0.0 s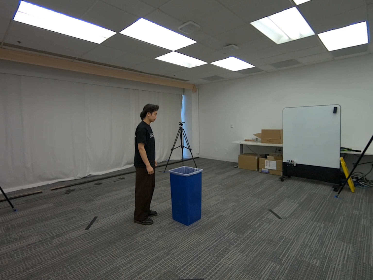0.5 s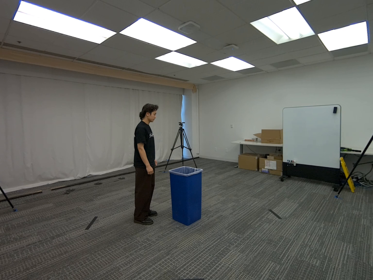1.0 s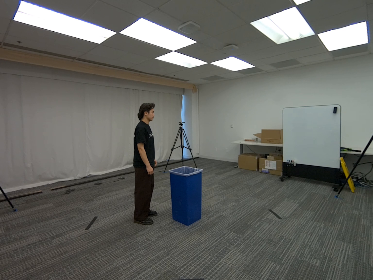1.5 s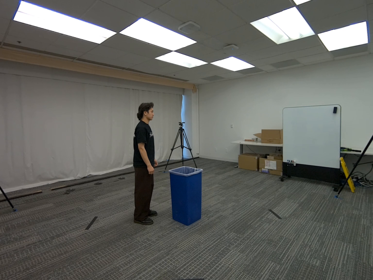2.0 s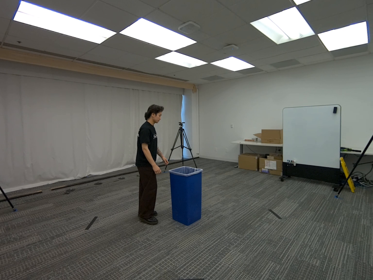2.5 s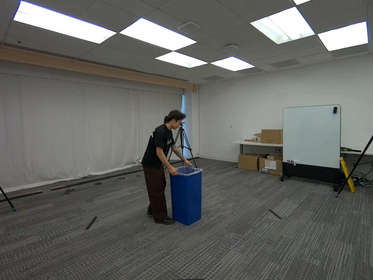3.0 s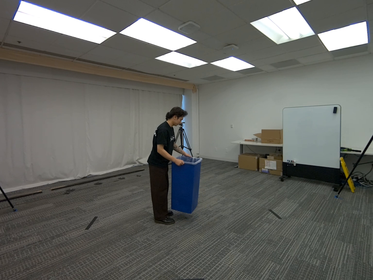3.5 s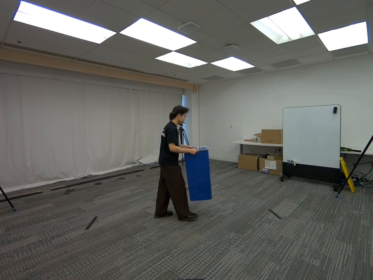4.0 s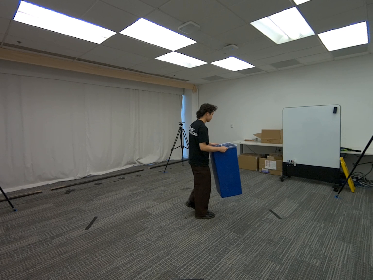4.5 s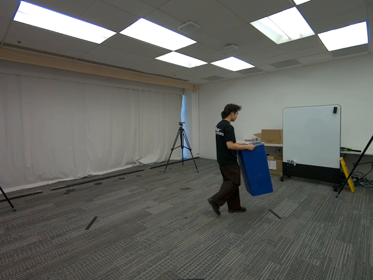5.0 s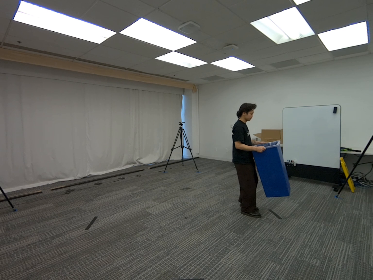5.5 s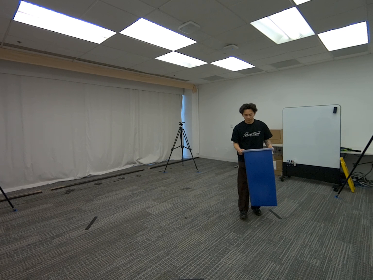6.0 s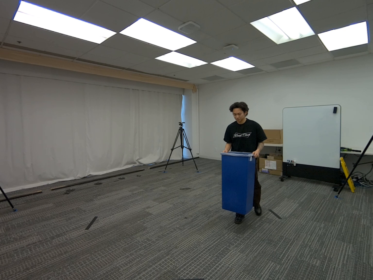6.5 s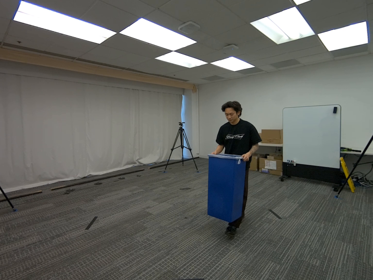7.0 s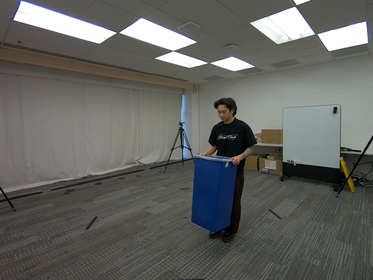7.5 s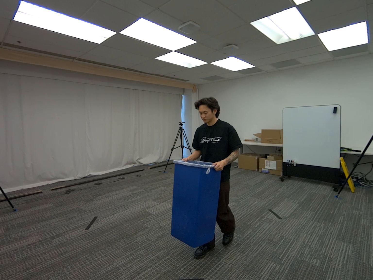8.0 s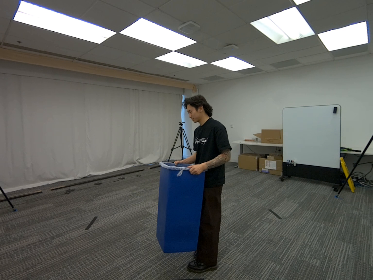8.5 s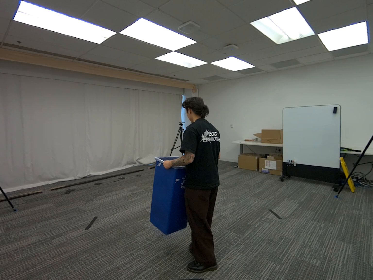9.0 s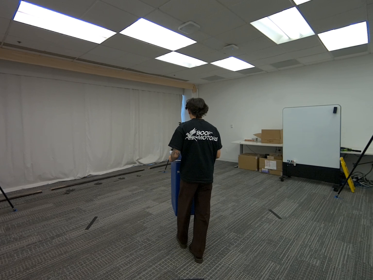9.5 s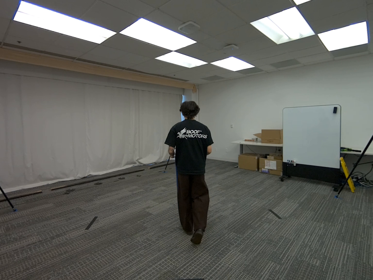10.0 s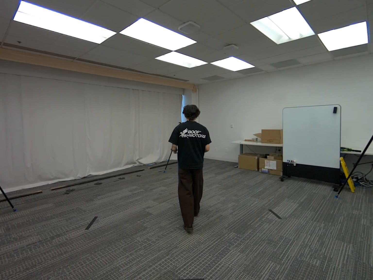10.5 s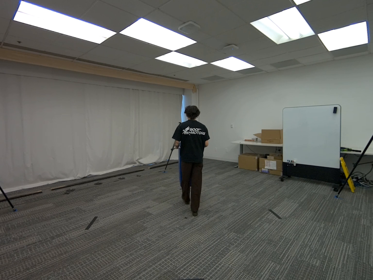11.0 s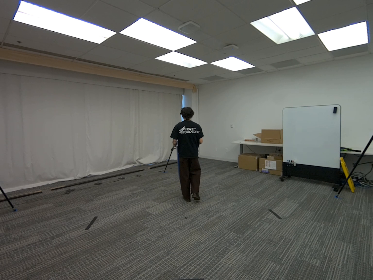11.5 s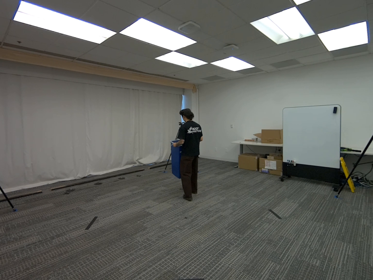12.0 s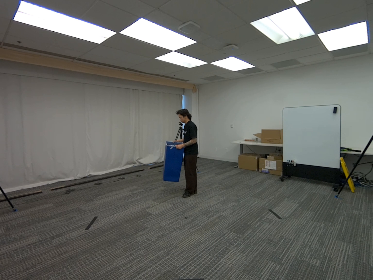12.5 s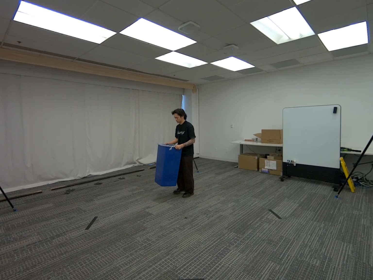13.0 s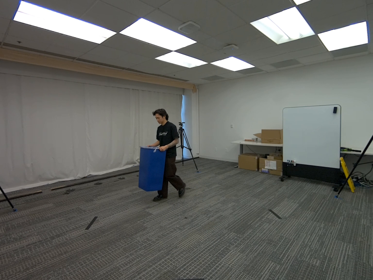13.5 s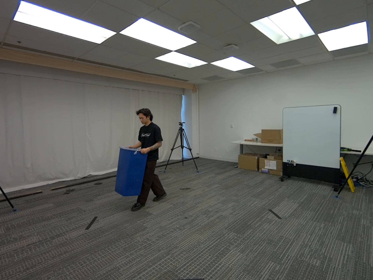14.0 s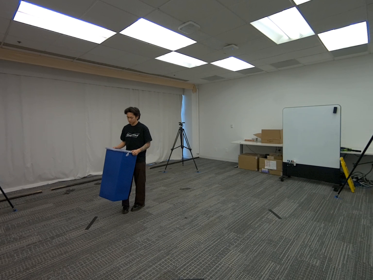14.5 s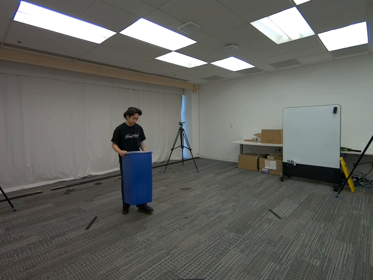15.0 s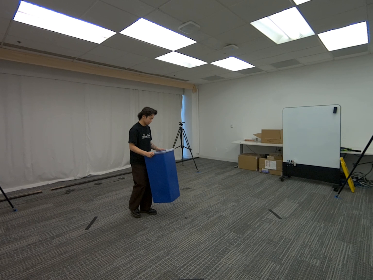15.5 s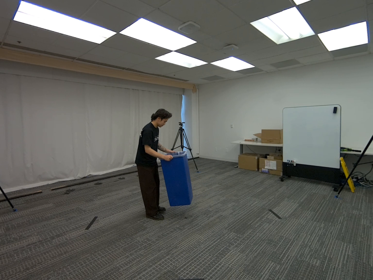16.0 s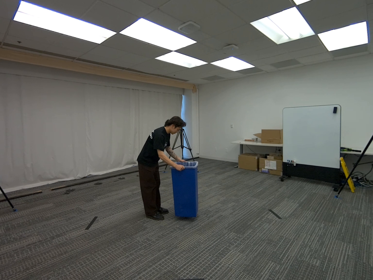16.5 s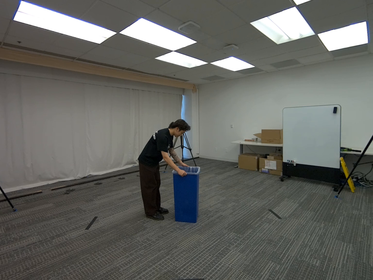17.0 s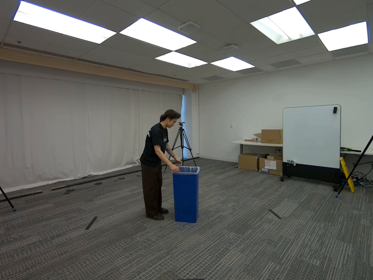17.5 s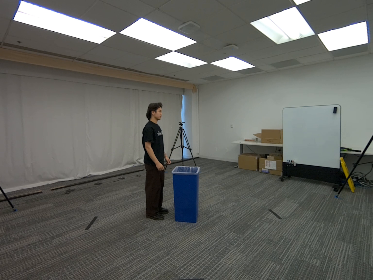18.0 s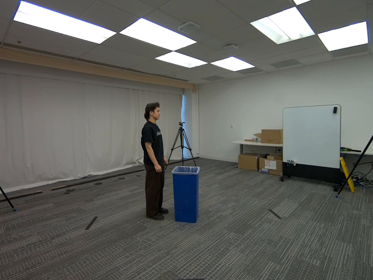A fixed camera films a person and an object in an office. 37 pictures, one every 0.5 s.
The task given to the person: Pick up blue trash can and place it back down on the floor. Repeat actions.
